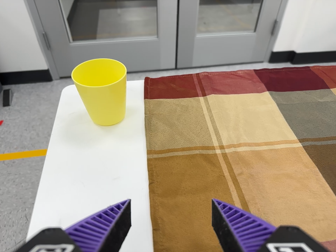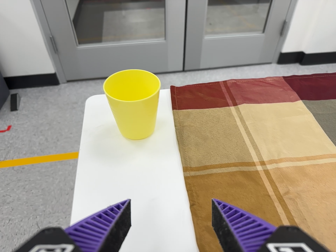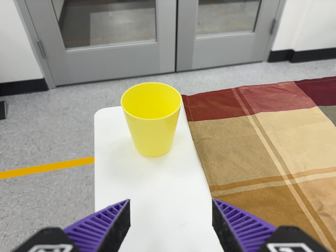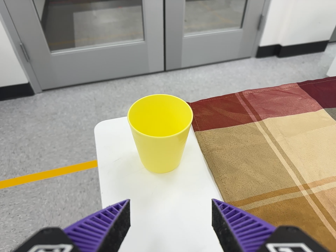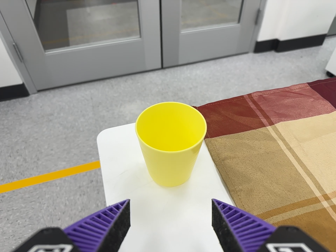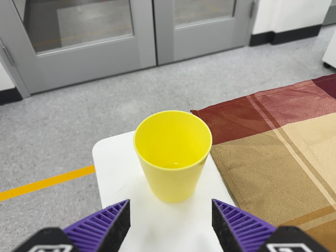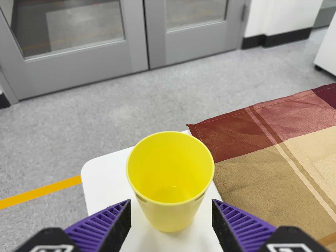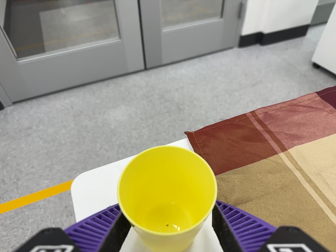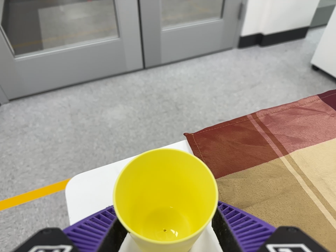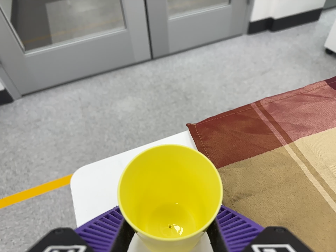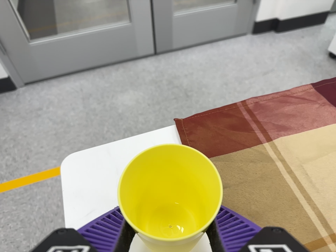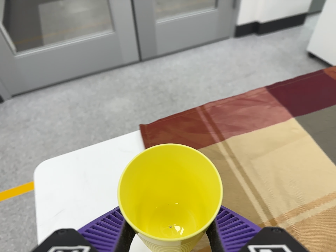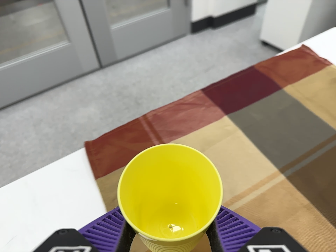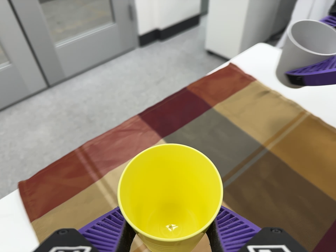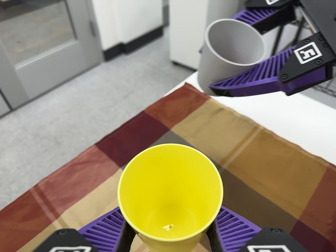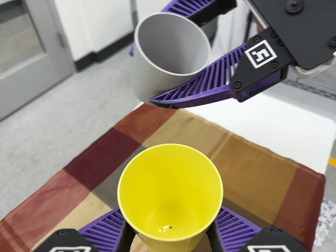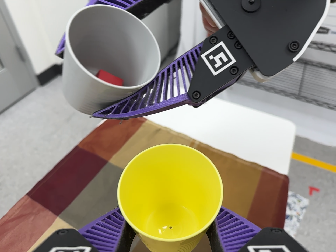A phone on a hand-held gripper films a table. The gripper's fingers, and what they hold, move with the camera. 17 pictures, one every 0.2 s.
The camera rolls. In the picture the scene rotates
counterclockwise.
The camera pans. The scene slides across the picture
to the left.
0.0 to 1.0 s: The camera travels to its left, forward and toward the top of its view, about 20 cm, so close, fixed things drift to the right. It rolls about its line of sight by about 10 degrees, and the scene rotates counterclockwise.
1.0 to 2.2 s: The camera travels to its right, about 8 cm, so close, fixed things drift to the left.
2.2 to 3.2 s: The camera swings to its right by about 30 degrees, and the scene slides to the left. It travels to its right and toward the top of its view, about 22 cm, so close, fixed things drift to the left. It rolls about its line of sight by about 30 degrees, and the scene rotates counterclockwise.
The film runs forward here.
